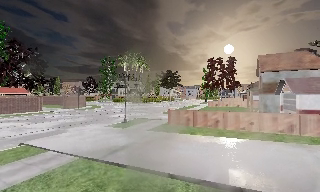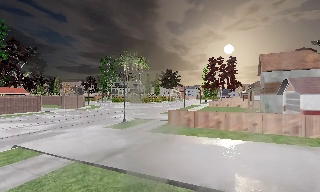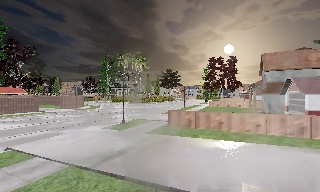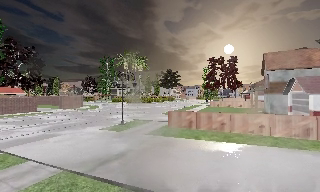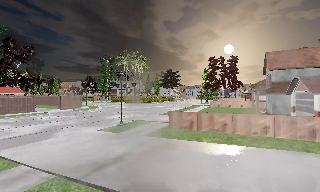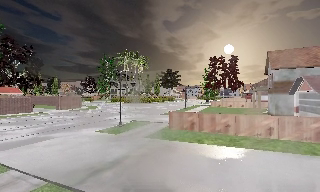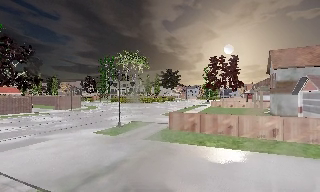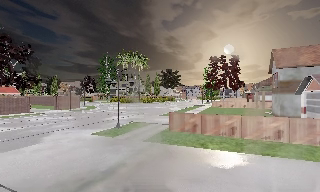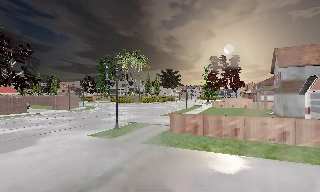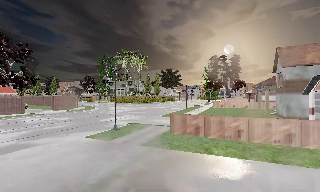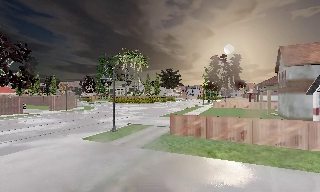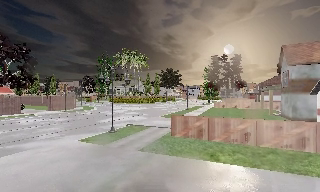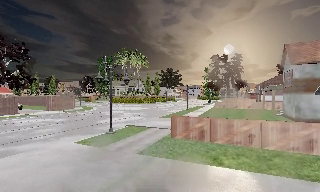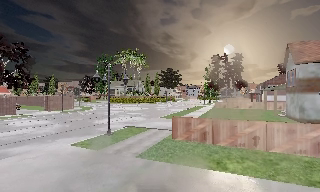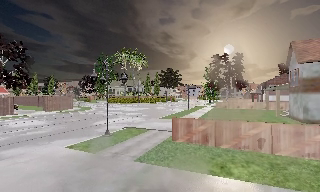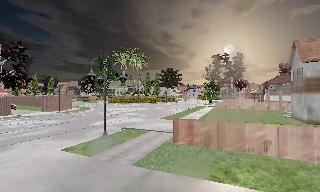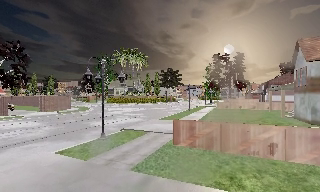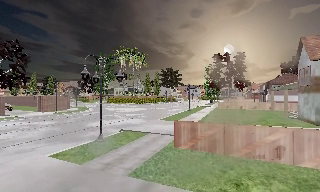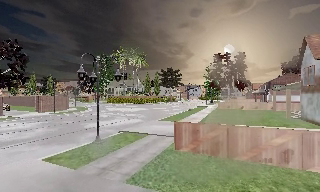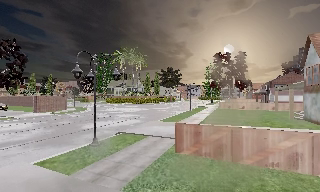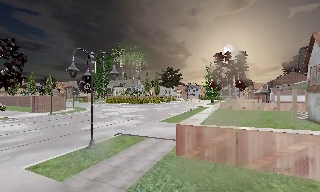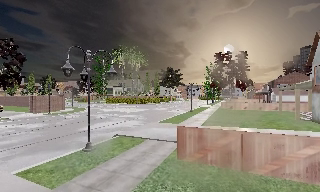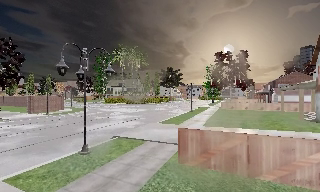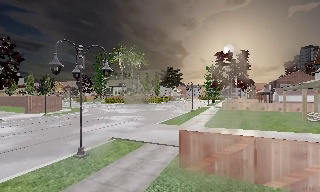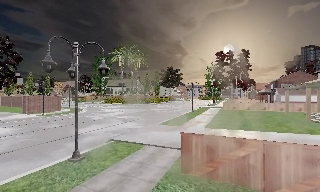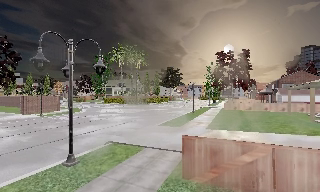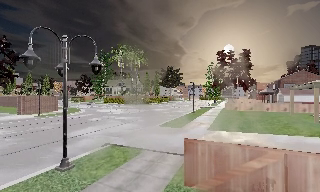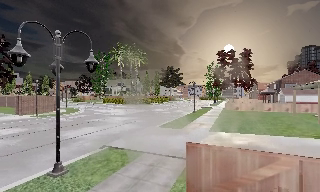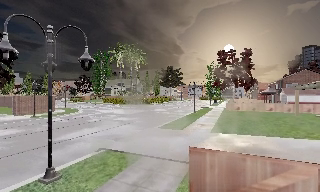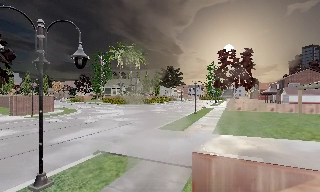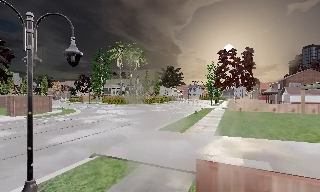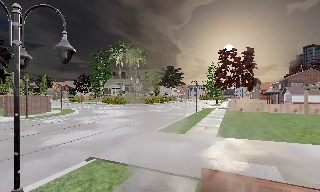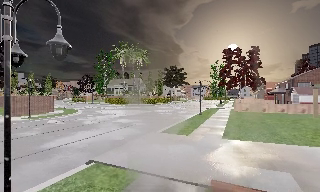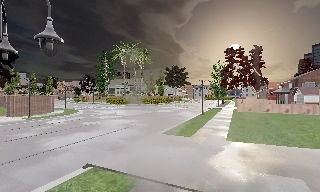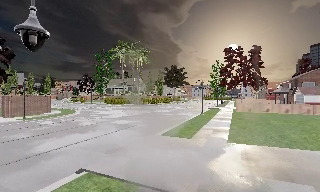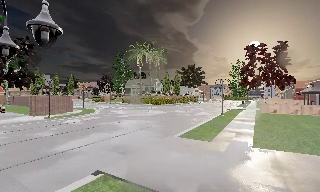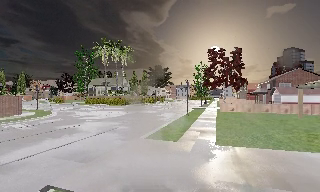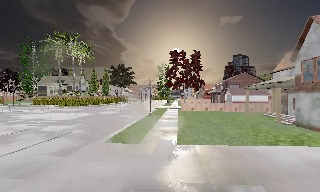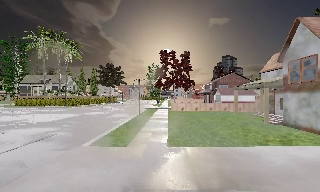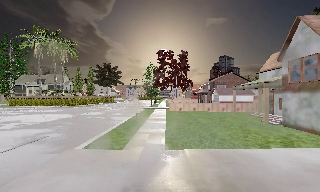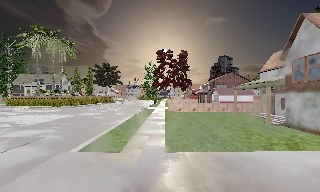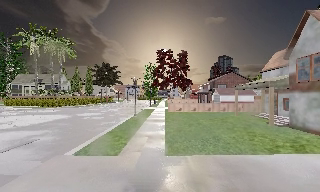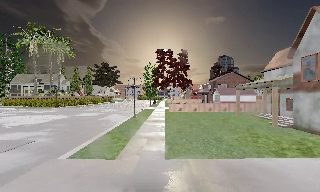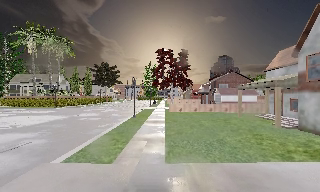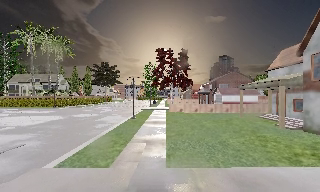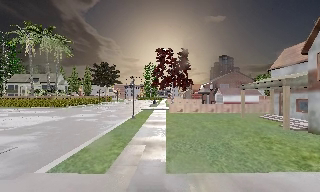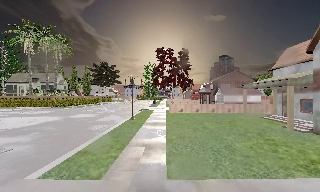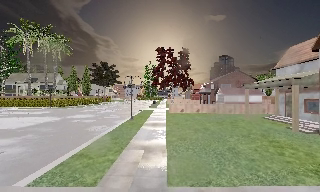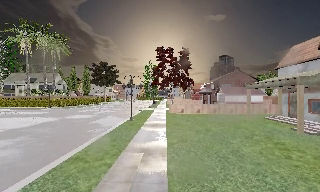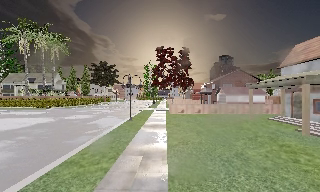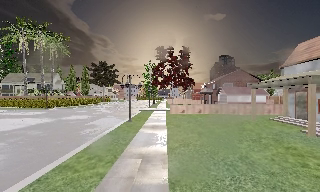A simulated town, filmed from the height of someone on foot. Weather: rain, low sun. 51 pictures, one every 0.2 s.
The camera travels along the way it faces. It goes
forward.
0.0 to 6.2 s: The camera travels forward, about 12 m, so what stands in front looms larger.
6.2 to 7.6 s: The scene slides to the left, as the camera pans about 20 degrees to its right. It travels forward, about 2.5 m, so what stands in front looms larger.
7.6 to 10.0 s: The camera travels forward, about 4.5 m, so what stands in front looms larger.
The film runs forward here.
